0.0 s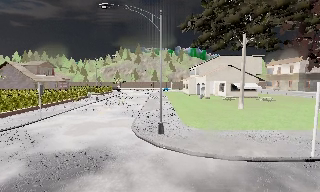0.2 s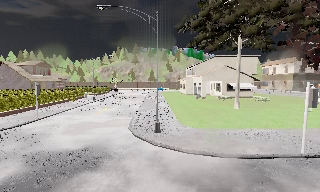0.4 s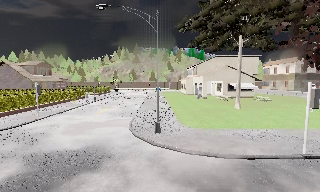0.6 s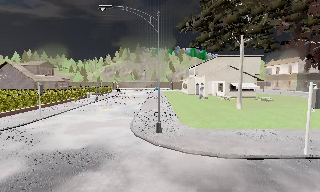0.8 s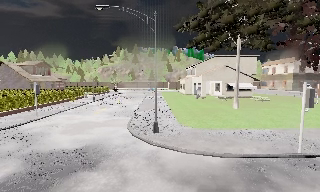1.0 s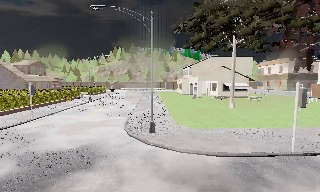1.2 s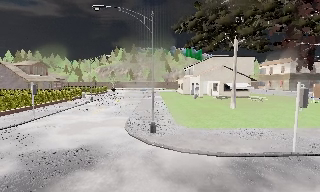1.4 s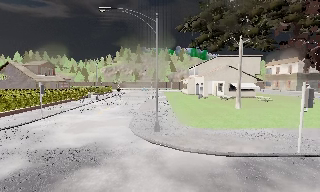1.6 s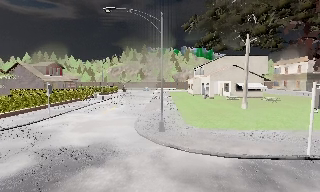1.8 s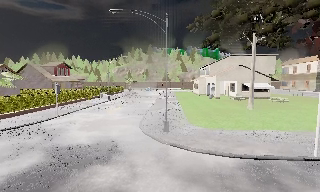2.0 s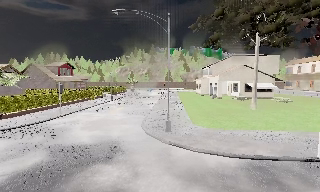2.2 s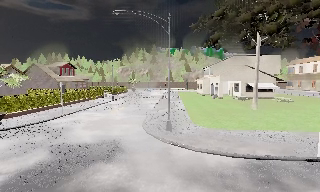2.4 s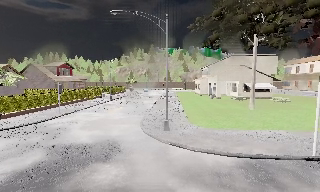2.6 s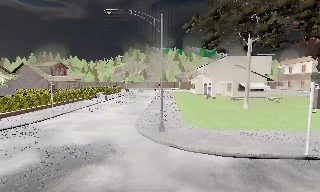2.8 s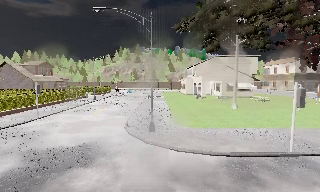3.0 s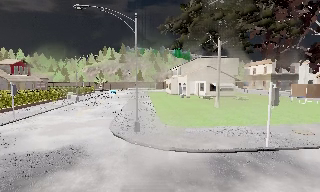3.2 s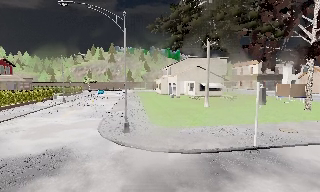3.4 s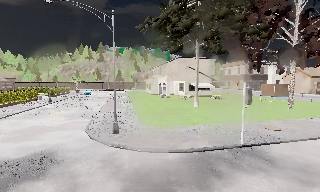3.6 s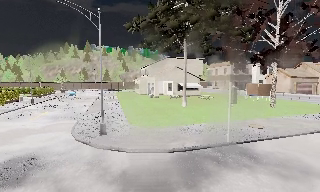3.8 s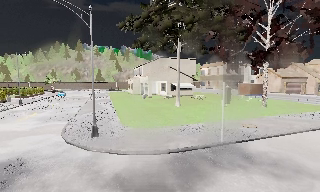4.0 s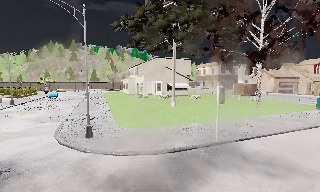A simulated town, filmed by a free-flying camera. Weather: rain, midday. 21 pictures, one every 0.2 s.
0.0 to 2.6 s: The camera travels to its right and backward, about 0.5 m.
2.6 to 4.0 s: The scene slides to the left, as the camera pans about 25 degrees to its right.
The film runs forward here.
